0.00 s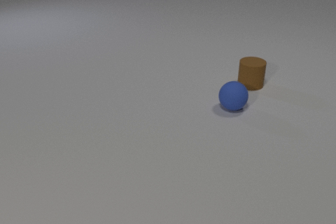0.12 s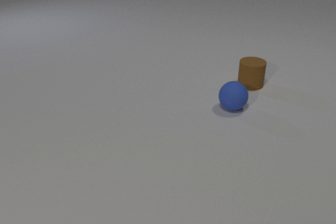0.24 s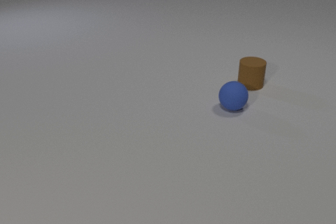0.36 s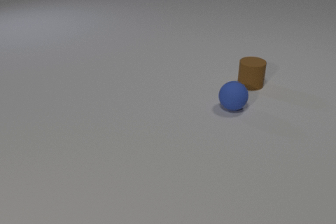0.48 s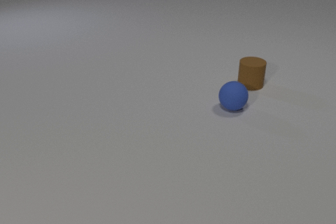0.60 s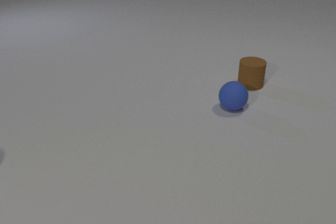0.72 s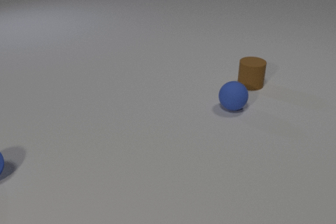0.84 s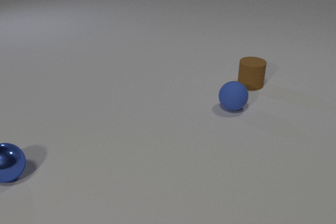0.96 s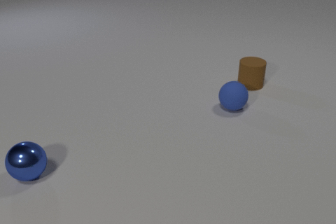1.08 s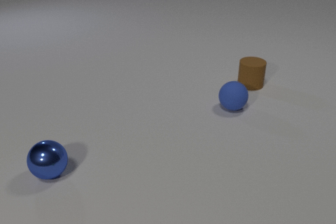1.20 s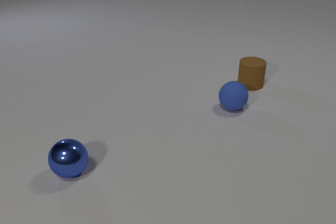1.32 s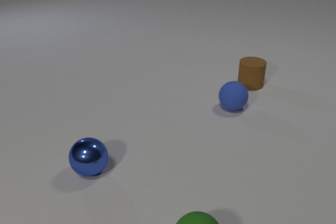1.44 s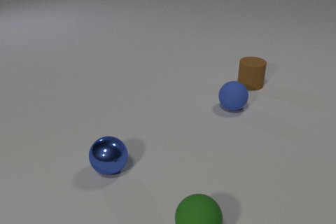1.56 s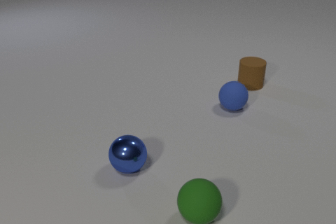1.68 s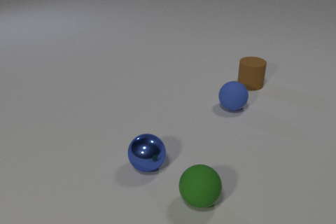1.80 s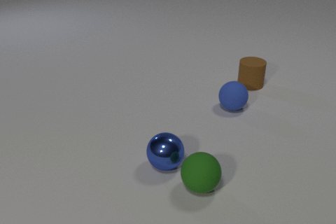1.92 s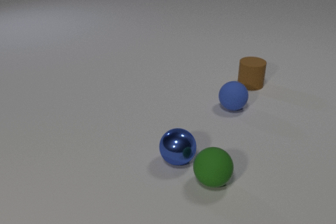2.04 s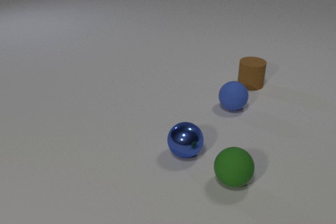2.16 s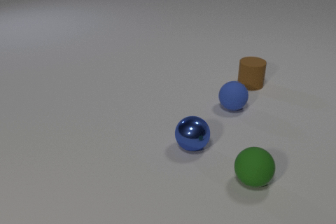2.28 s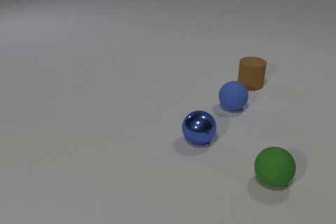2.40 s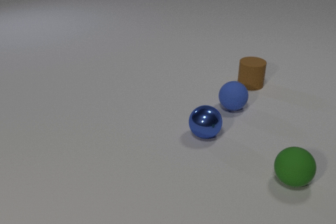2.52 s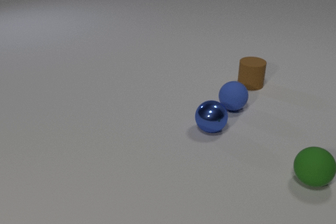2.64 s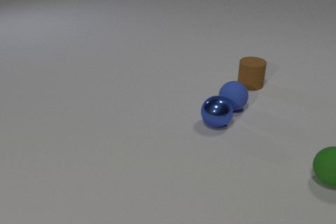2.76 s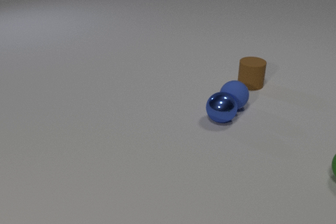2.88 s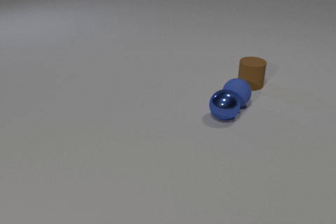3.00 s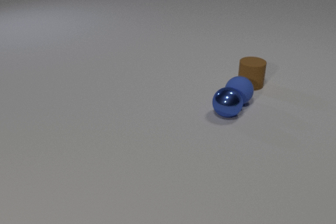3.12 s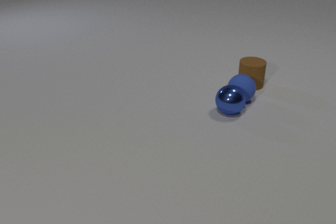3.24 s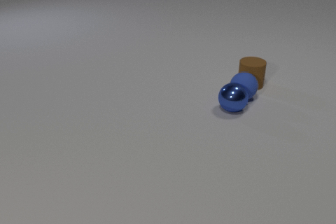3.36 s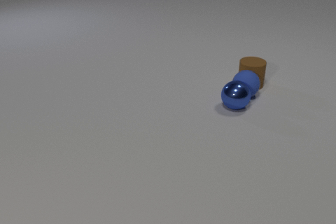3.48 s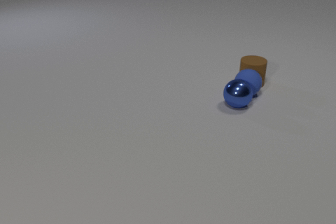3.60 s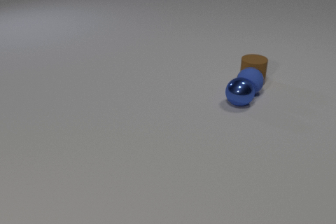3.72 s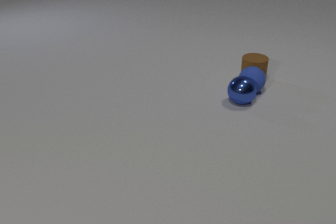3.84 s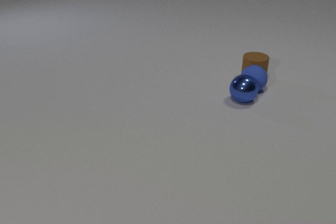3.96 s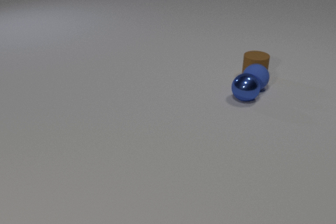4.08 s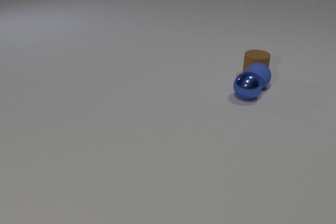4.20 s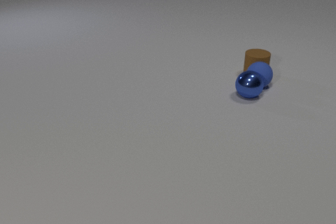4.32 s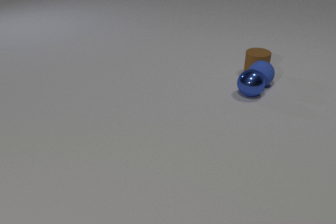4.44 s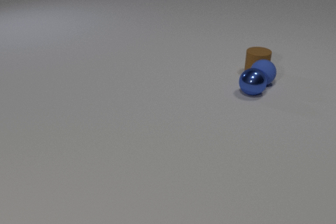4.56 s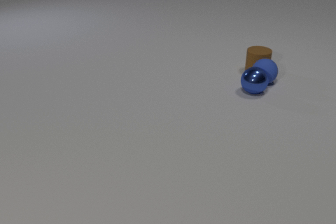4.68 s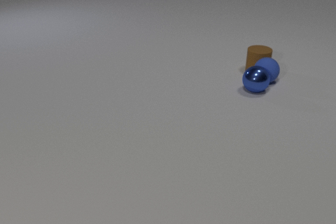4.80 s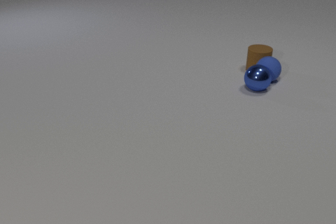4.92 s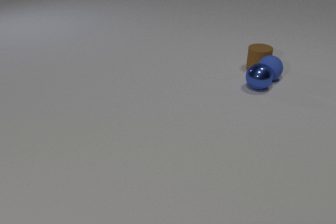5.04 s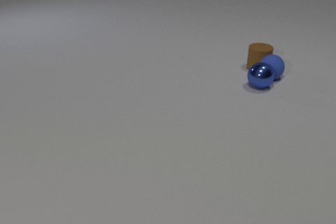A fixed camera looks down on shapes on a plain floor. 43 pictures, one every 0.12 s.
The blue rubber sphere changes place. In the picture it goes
away from the camera.
The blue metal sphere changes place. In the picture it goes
to the right.
0.00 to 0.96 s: The blue metal sphere comes in at the left edge, rolls to the right.
0.96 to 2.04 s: The blue metal sphere rolls to the right. The green rubber sphere comes in at the bottom edge, rolls away from the camera. The blue metal sphere and the green rubber sphere collide.
2.04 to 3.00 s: The blue metal sphere rolls away from the camera and to the right. The green rubber sphere rolls to the right, leaves at the right edge. The blue rubber sphere rolls away from the camera. The blue metal sphere and the blue rubber sphere collide.
3.00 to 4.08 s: The blue metal sphere rolls away from the camera and to the right. The blue rubber sphere rolls away from the camera and to the right. The brown rubber cylinder slides away from the camera. The blue rubber sphere and the brown rubber cylinder collide.
4.08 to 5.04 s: The blue metal sphere rolls away from the camera and to the right. The blue rubber sphere rolls away from the camera and to the right. The brown rubber cylinder slides away from the camera.
How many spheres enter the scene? 2.
Are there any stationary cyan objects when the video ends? no.
Are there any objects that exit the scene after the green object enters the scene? yes.
